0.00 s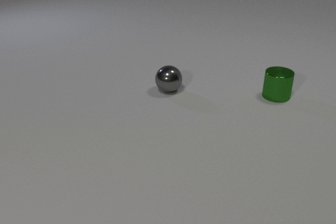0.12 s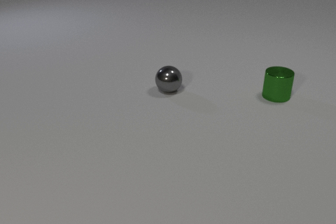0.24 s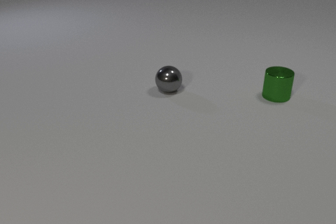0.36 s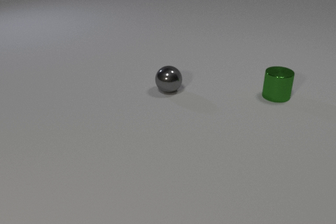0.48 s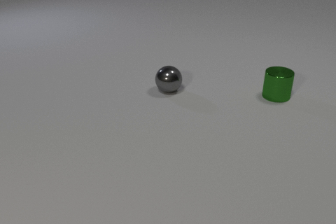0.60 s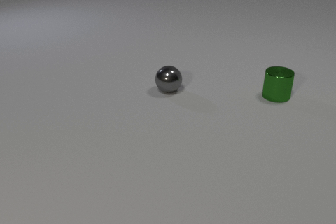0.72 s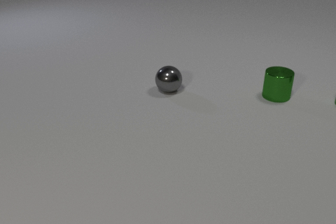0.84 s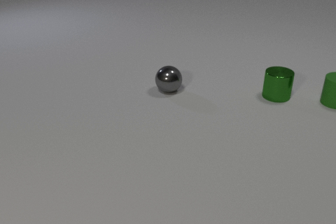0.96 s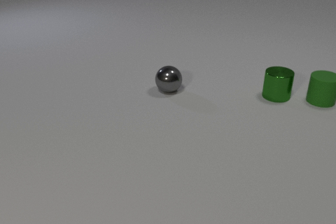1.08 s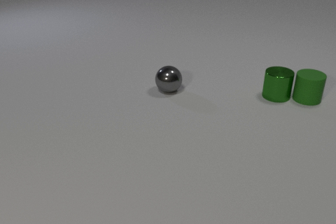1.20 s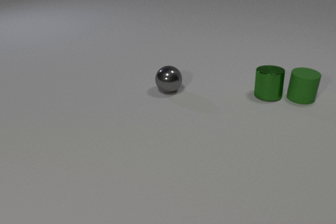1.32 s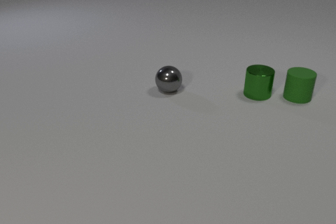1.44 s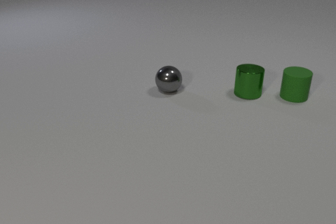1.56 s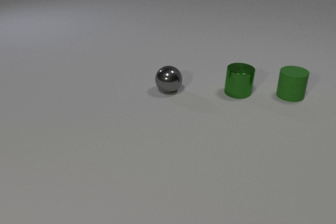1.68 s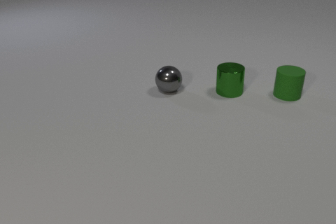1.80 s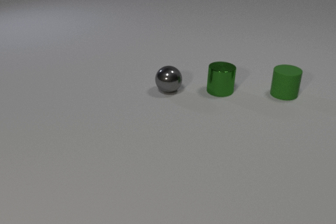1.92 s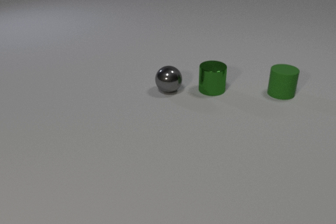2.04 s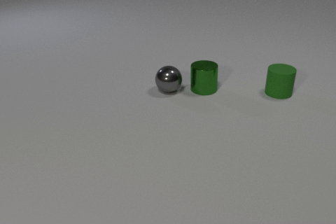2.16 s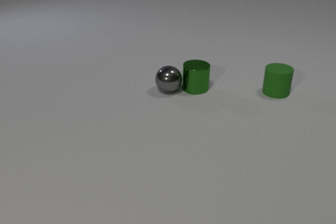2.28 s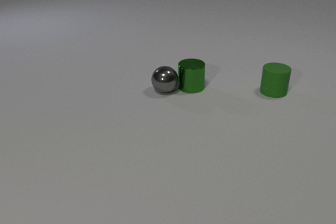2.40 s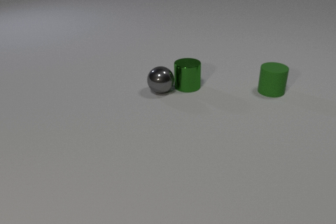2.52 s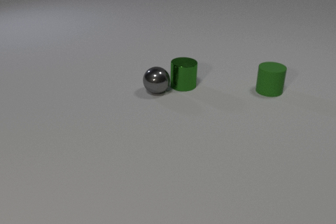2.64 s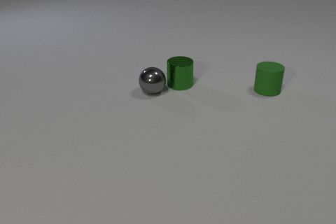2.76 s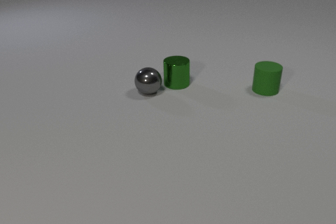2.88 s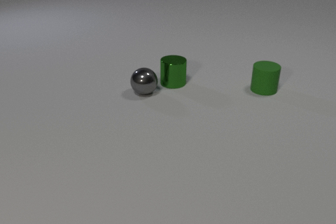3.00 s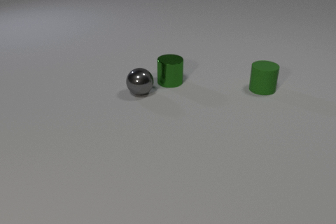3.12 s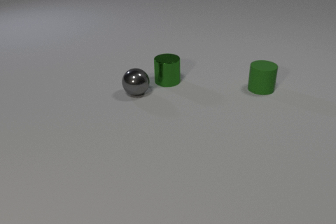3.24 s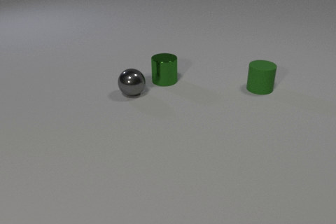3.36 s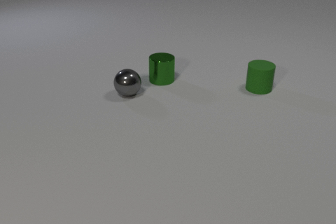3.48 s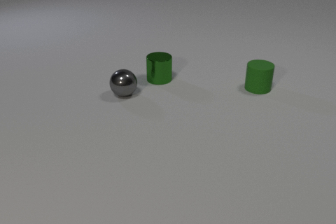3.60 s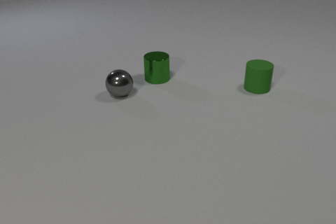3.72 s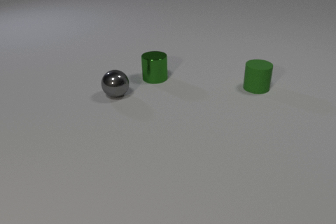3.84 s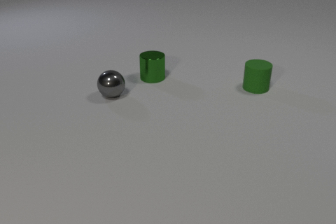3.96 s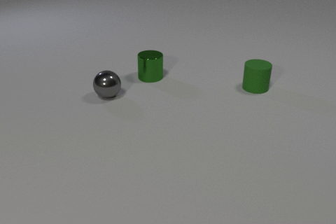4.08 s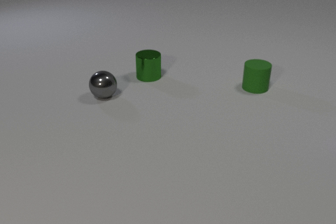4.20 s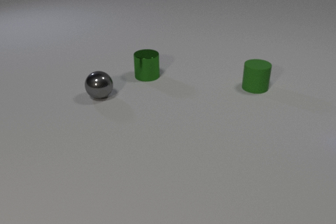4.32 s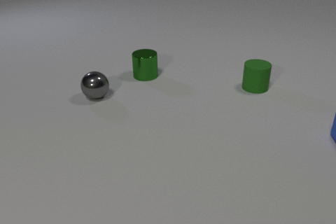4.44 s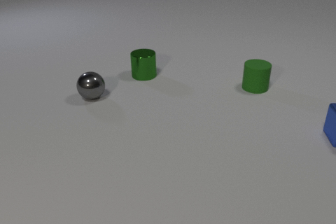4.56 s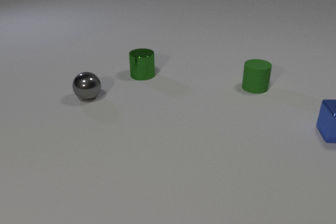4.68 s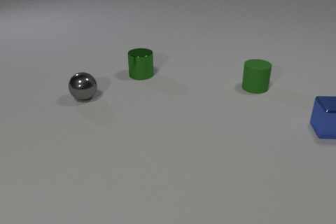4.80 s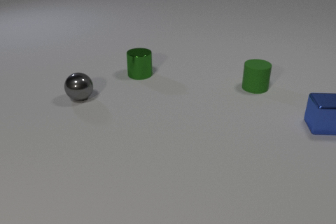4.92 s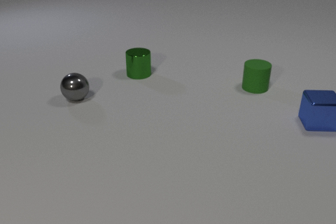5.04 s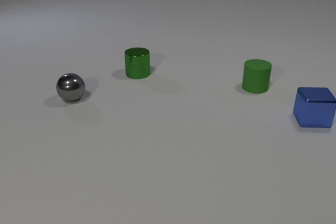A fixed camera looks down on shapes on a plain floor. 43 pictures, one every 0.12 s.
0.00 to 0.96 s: The green rubber cylinder comes in at the right edge, slides to the left.
0.96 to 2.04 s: The green rubber cylinder slides to the left. The green metal cylinder slides to the left. The green rubber cylinder and the green metal cylinder collide.
2.04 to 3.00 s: The green rubber cylinder slides to the left. The green metal cylinder slides to the left and away from the camera. The gray metal sphere rolls to the left. The green metal cylinder and the gray metal sphere collide.
3.00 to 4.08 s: The green rubber cylinder slides to the left. The green metal cylinder slides to the left and away from the camera. The gray metal sphere rolls to the left.
4.08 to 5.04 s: The green metal cylinder slides to the left and away from the camera. The gray metal sphere rolls to the left. The blue metal cube comes in at the right edge, slides to the left and away from the camera.
How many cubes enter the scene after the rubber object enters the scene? 1.
What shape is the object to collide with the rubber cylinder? cylinder.
What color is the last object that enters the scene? blue.
